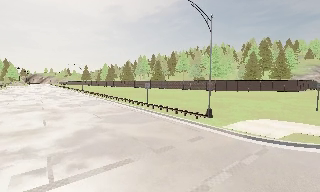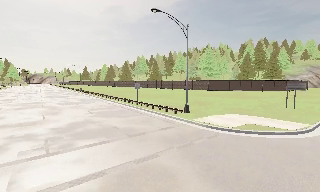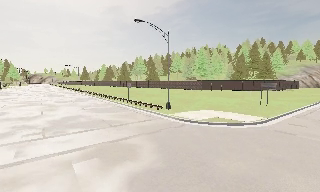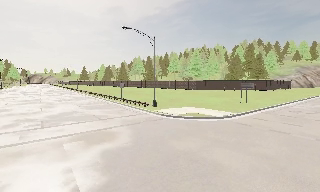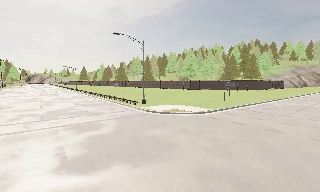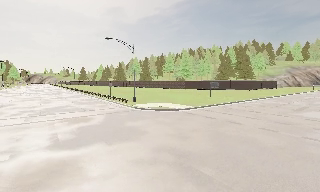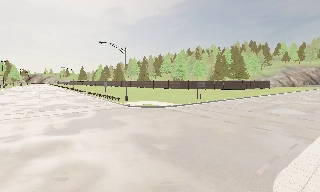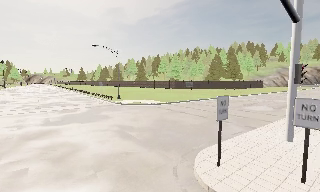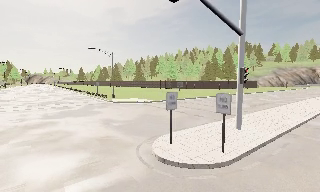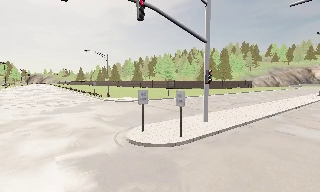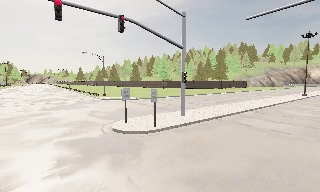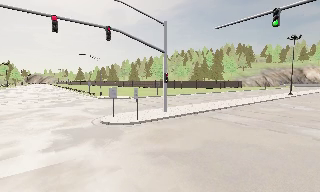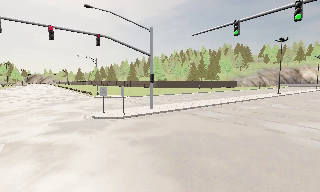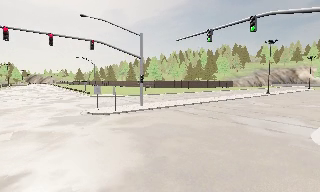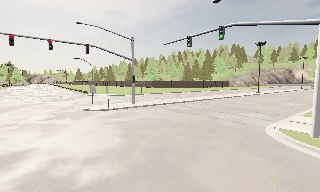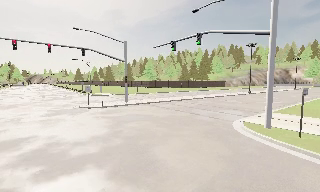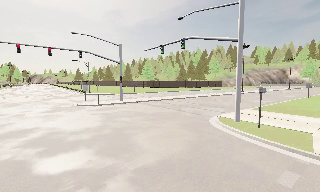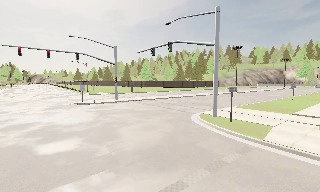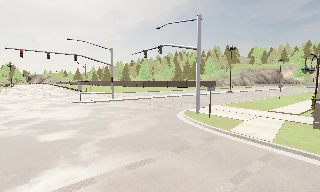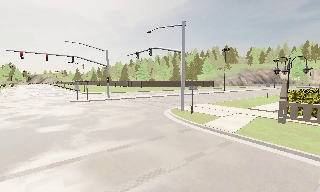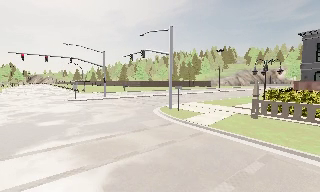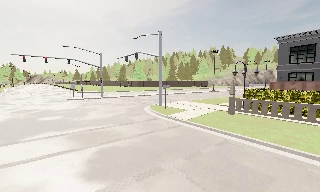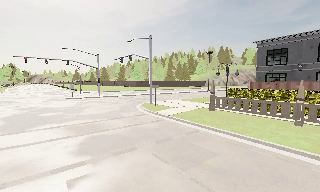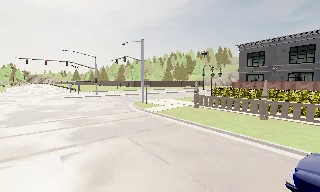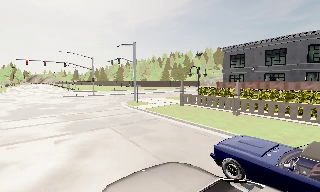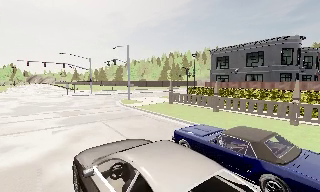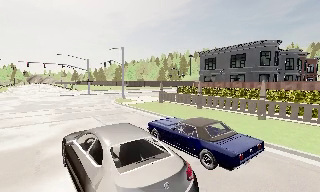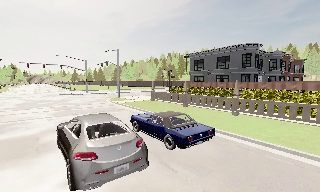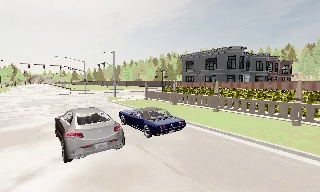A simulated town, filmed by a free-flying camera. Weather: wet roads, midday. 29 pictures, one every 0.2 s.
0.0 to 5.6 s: The camera travels backward and to its right, about 55 m, so what stands in front gets smaller.
The film runs backward here.
